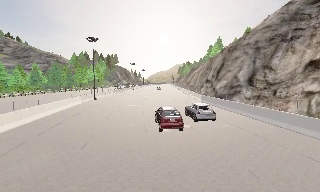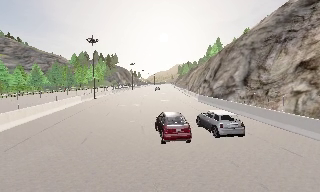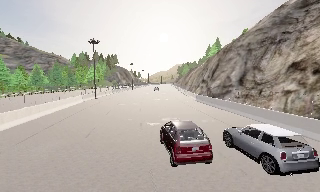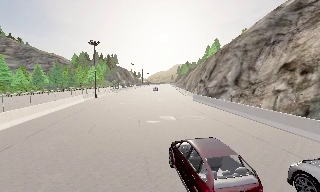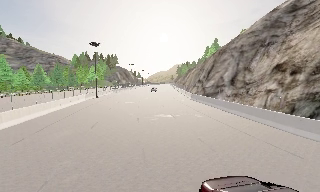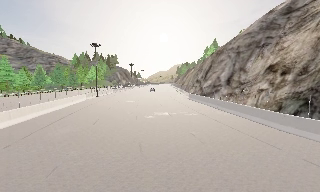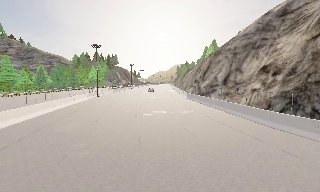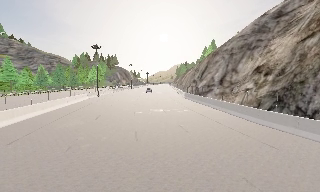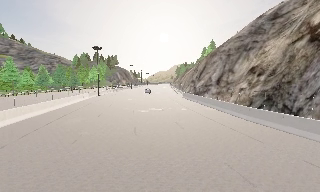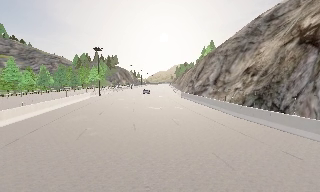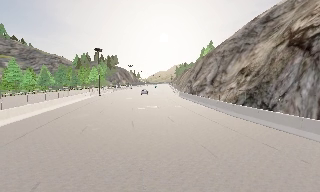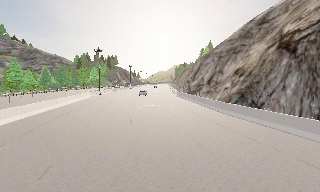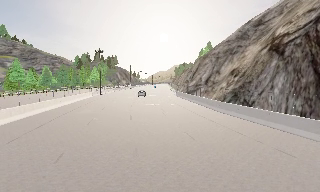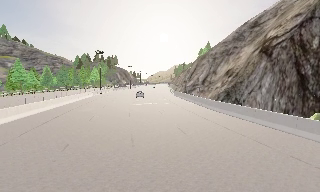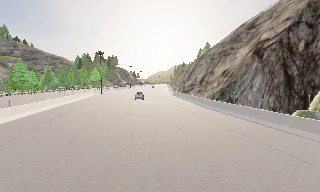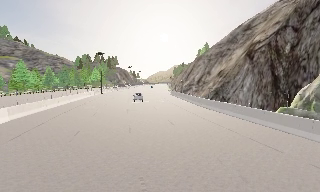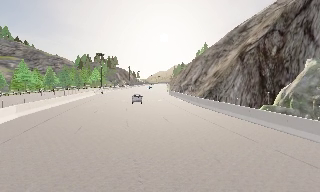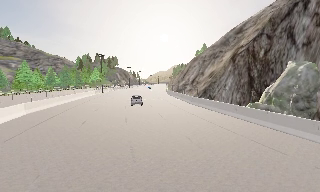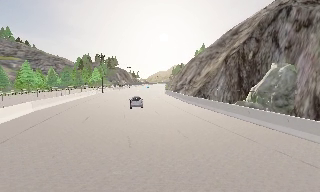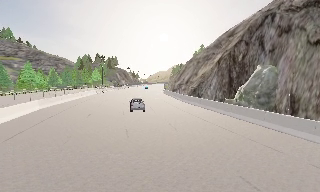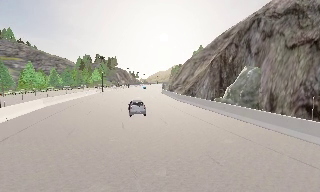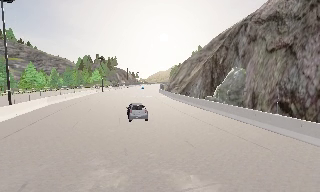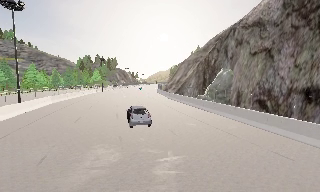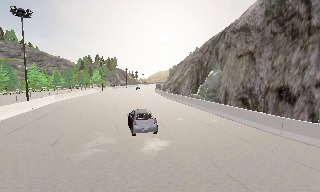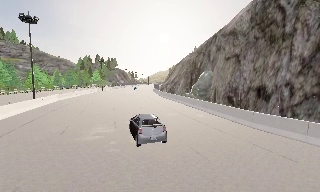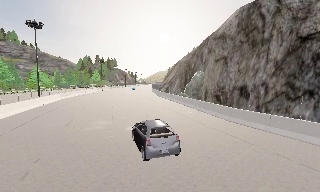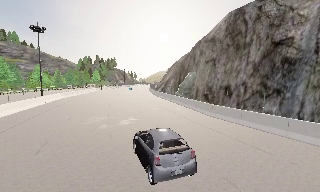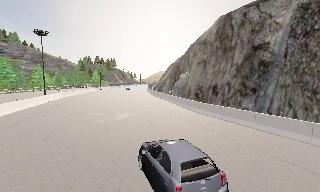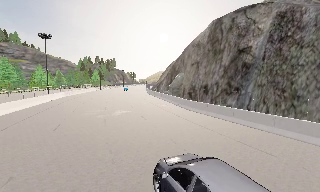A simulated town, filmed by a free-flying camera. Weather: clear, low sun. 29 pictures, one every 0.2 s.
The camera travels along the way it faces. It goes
backward.
0.0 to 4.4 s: The camera travels backward, about 30 m, so what stands in front gets smaller. It gains speed.
4.4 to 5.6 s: The camera travels backward and to its right, about 13 m, so what stands in front gets smaller.
The film runs backward here.
